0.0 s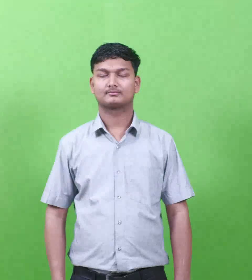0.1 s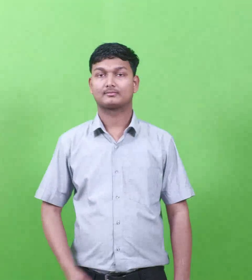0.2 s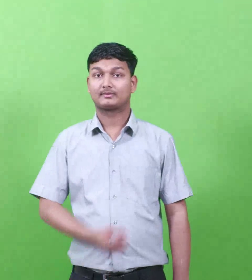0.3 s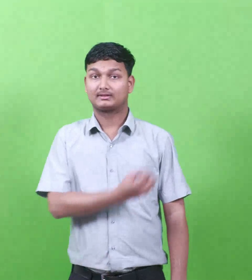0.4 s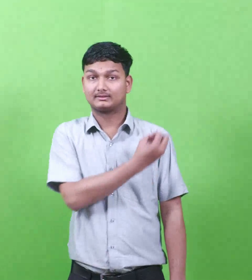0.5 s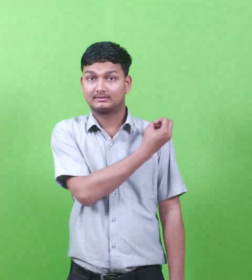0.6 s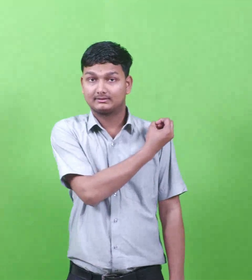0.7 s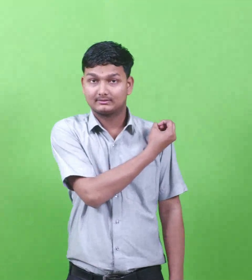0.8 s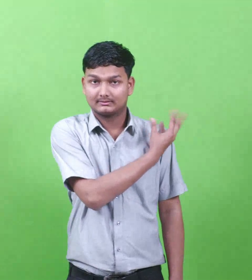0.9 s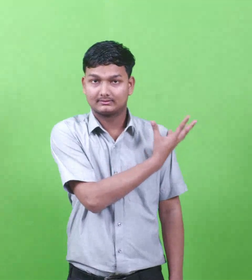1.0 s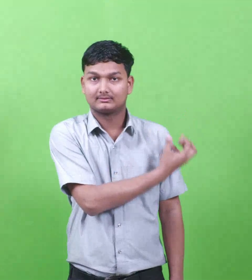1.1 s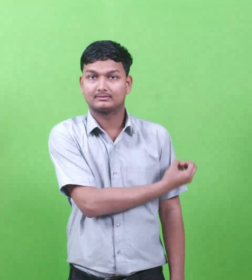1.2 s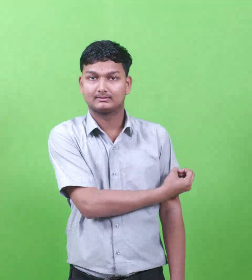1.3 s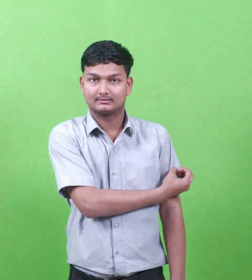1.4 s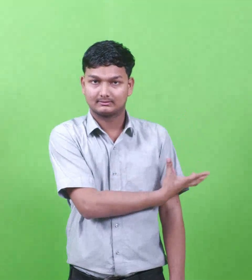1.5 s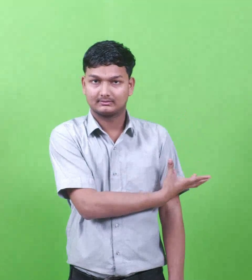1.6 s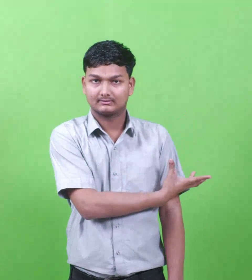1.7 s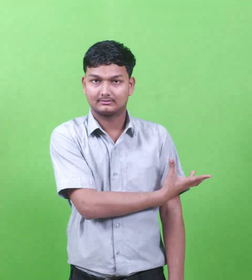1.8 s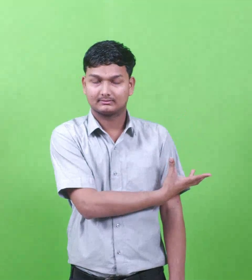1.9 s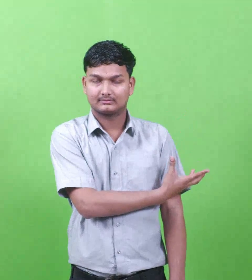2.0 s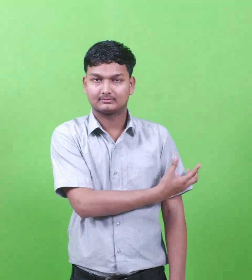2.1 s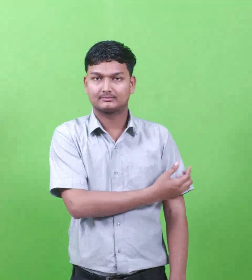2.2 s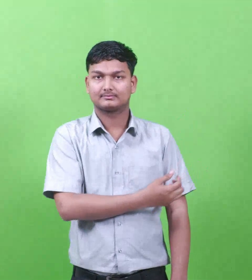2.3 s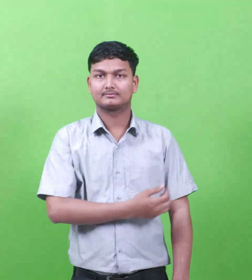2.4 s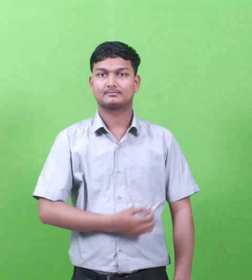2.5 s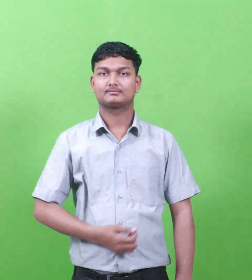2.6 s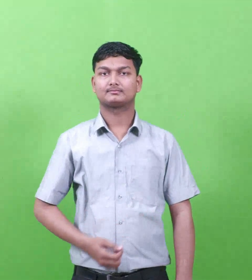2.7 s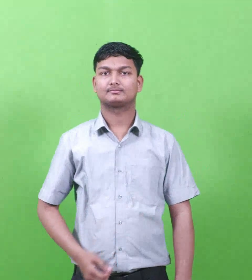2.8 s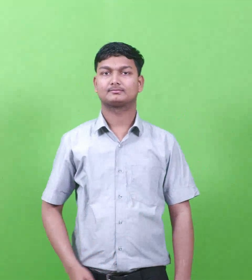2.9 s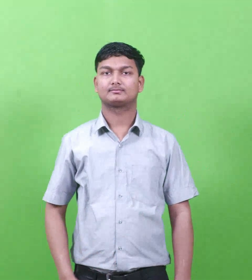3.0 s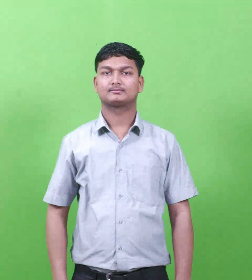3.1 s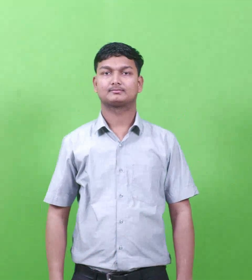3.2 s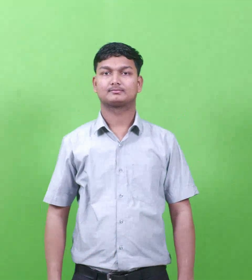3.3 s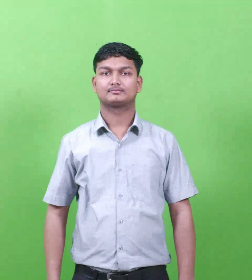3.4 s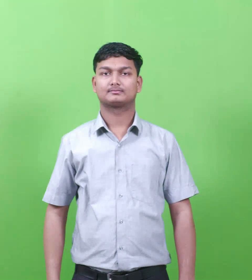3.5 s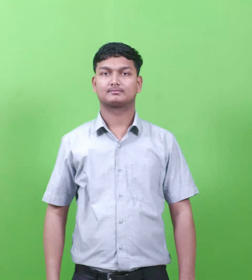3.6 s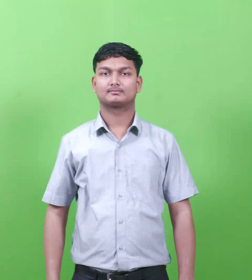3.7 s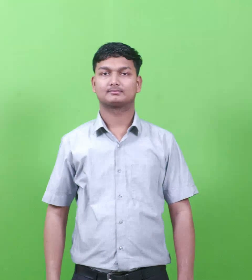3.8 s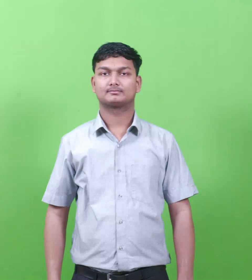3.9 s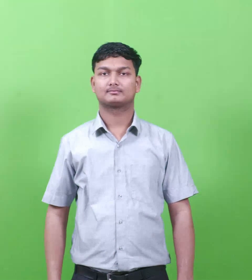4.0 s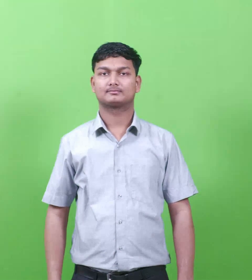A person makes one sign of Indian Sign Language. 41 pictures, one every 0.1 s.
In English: phoebe
